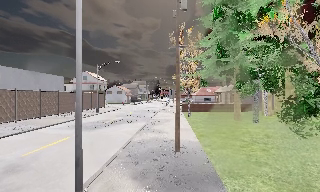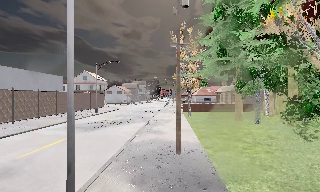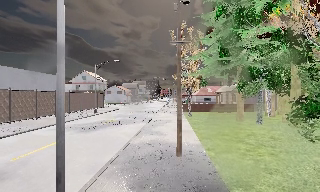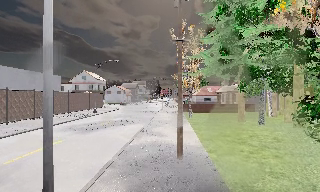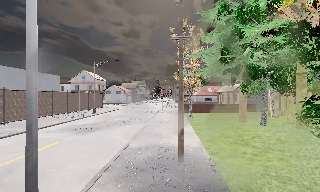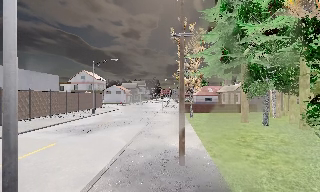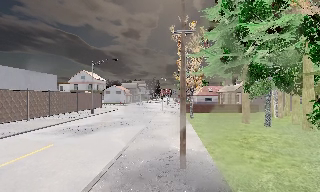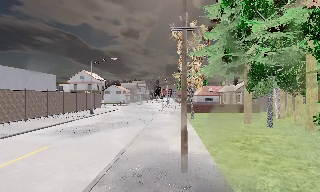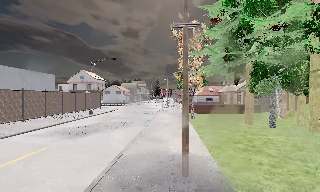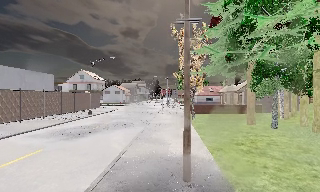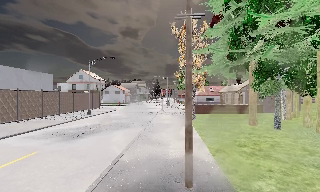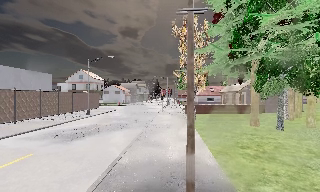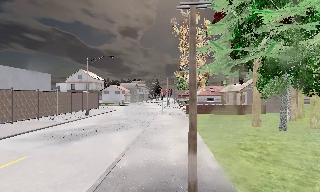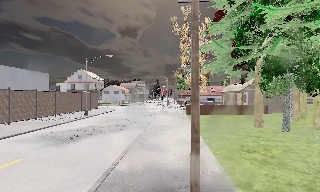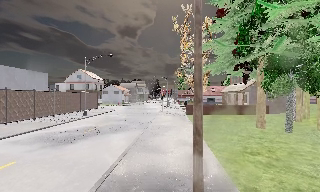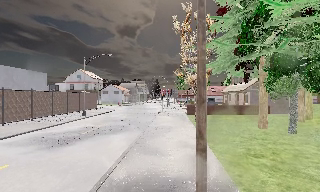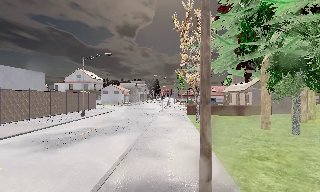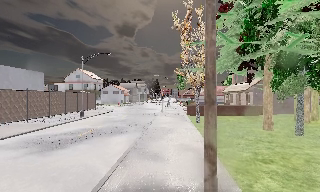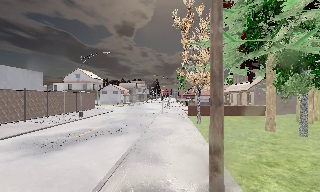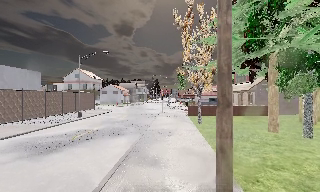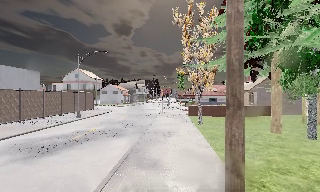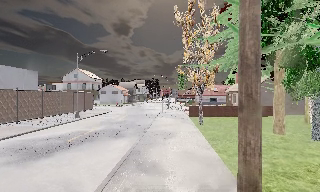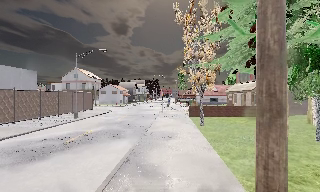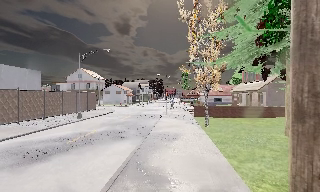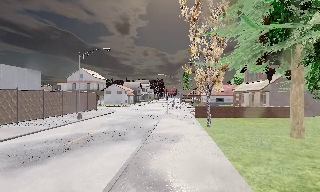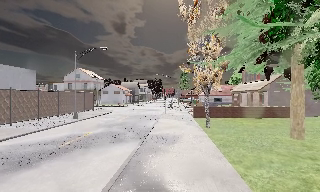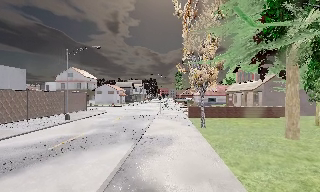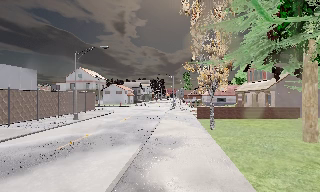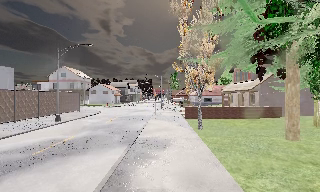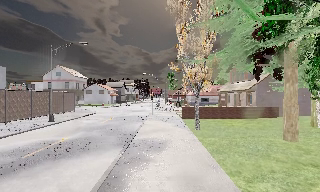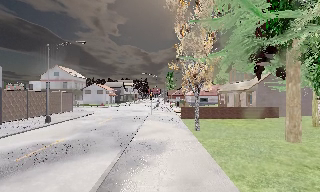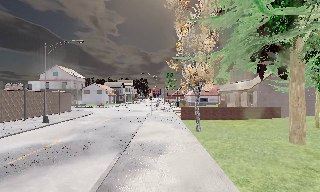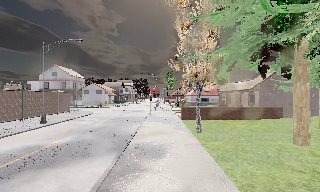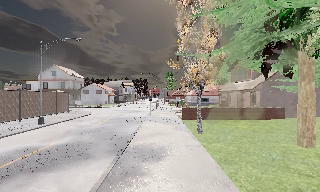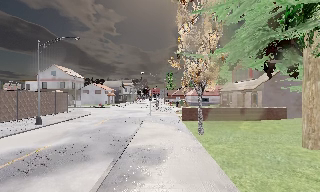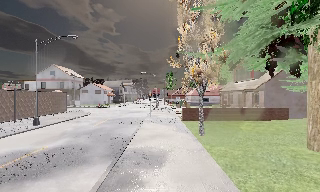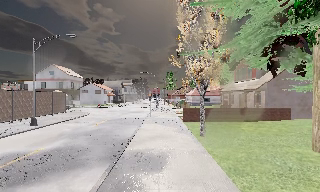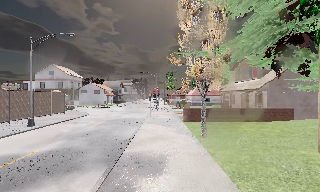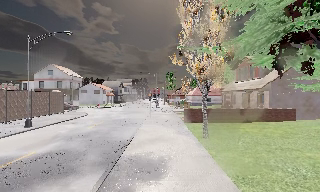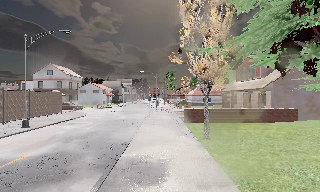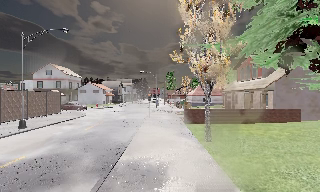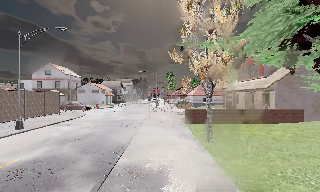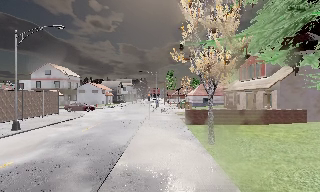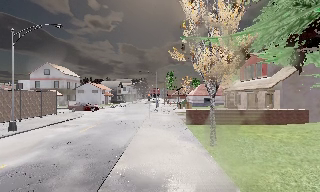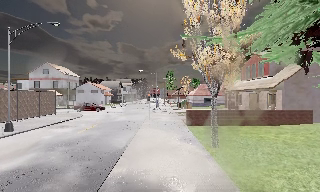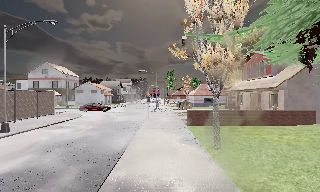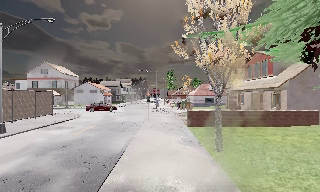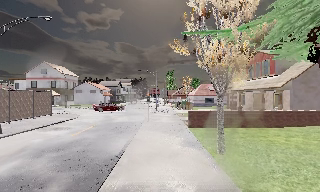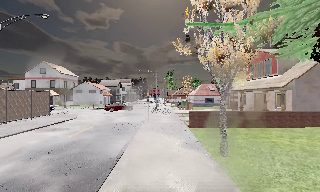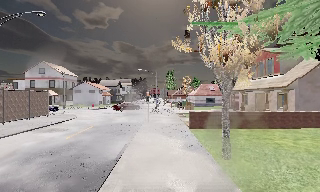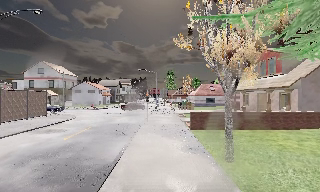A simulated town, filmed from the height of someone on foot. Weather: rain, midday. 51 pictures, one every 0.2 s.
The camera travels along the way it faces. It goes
forward.
0.0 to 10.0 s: The camera travels forward, about 14 m, so what stands in front looms larger.
The film runs forward here.
